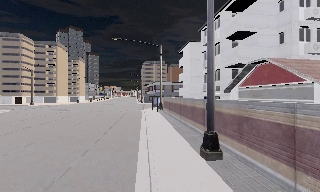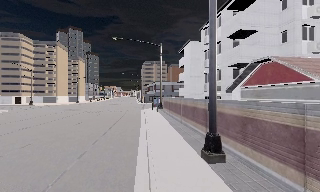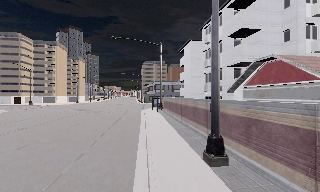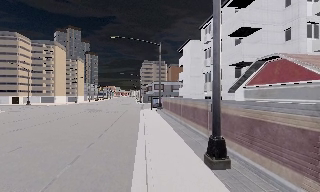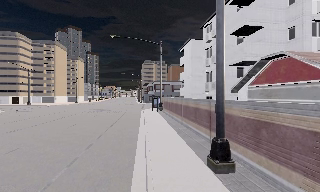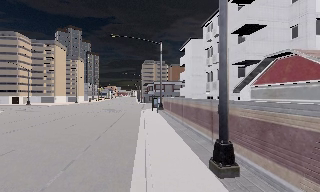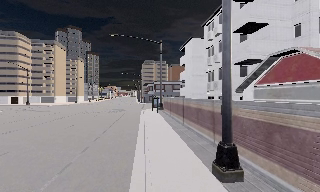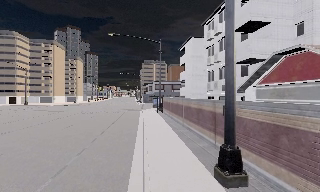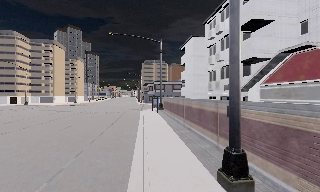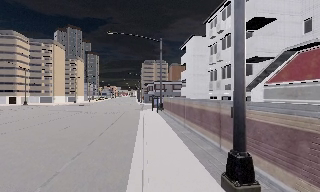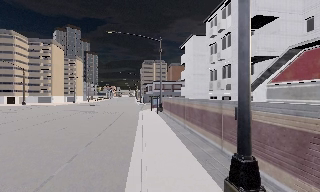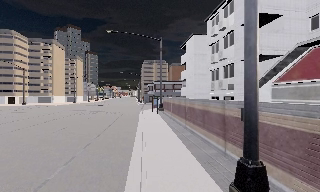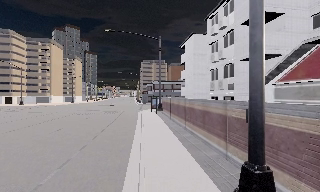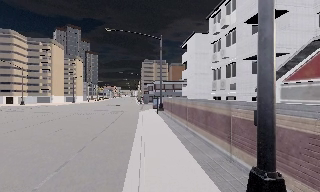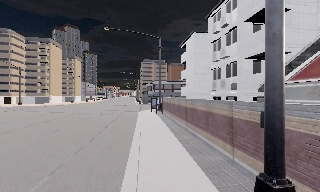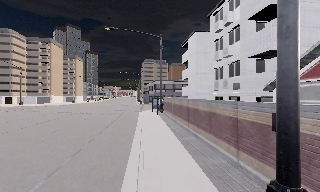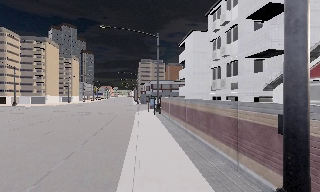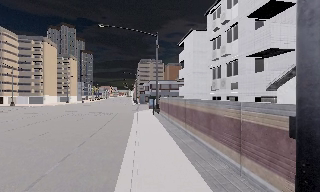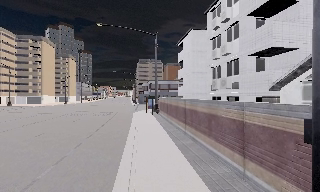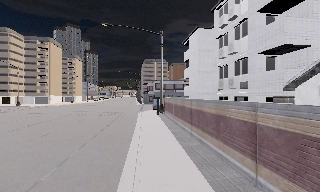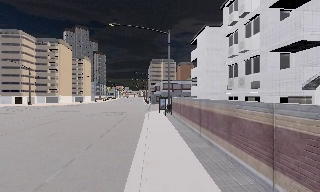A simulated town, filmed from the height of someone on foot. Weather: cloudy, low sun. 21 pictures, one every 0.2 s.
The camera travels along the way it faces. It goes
forward.
0.0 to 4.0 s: The camera travels forward, about 5 m, so what stands in front looms larger.
The film runs forward here.
